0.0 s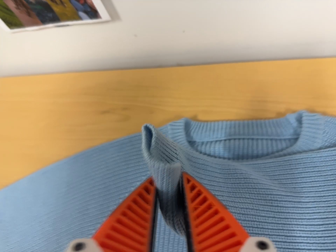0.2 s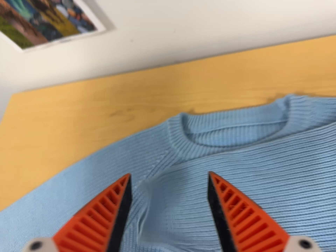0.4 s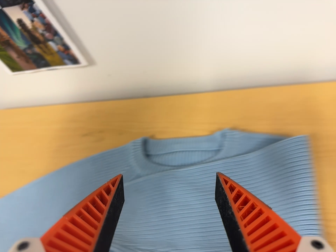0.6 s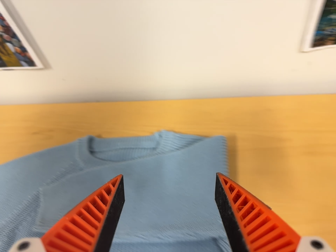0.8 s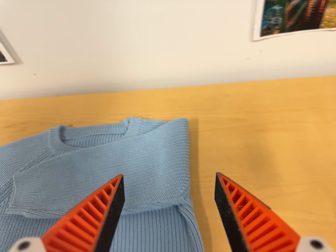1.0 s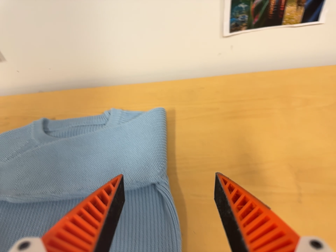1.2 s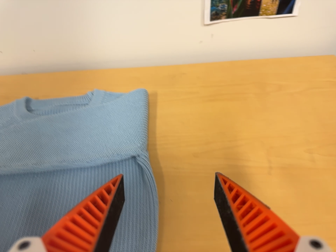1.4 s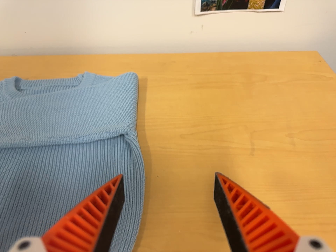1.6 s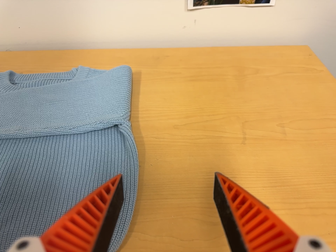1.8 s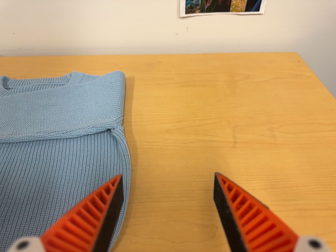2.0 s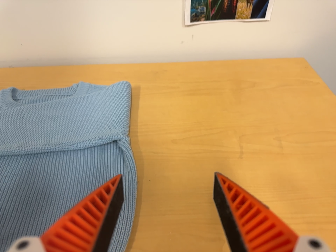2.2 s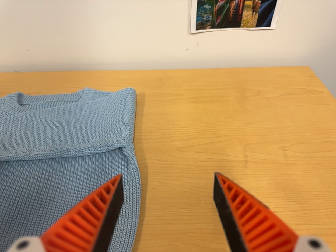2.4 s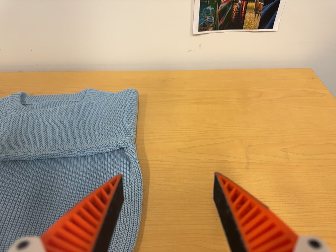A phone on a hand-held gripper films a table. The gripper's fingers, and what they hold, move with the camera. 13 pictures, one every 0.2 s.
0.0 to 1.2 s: The camera pans to its right by about 20 degrees. It travels backward, toward the bottom of its view and to its right, about 34 cm, so what stands in front gets smaller. Its aim tips toward the top of its view by about 15 degrees.
1.2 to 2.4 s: The camera shifts only a little, or ends up much as it began.
The film runs forward here.
